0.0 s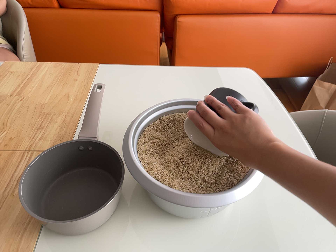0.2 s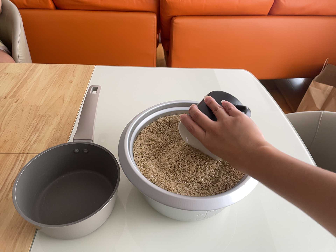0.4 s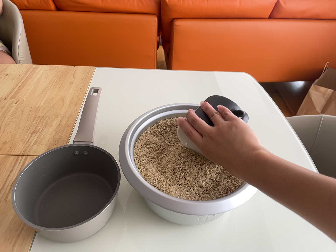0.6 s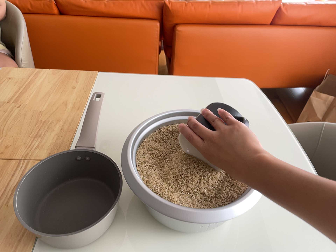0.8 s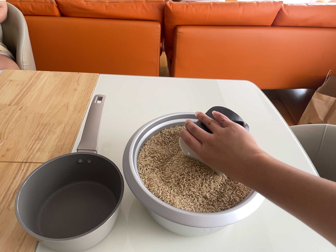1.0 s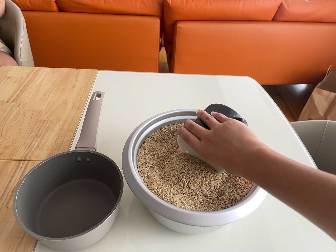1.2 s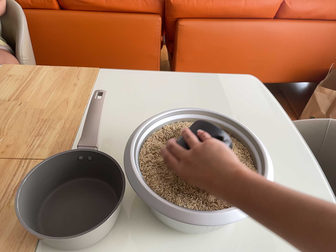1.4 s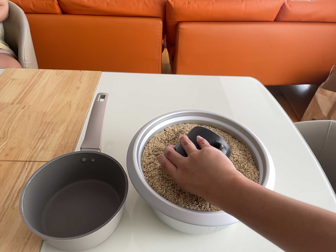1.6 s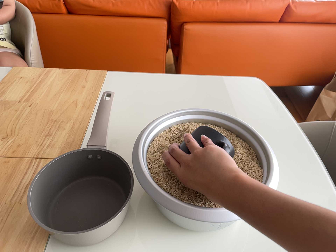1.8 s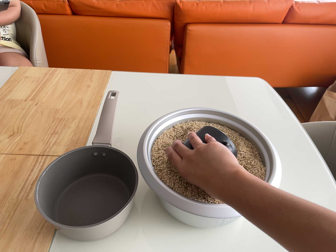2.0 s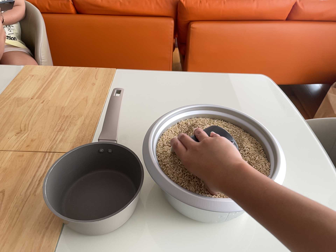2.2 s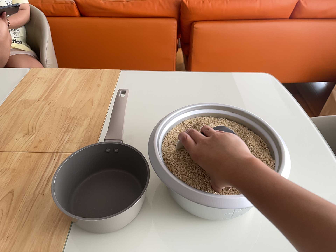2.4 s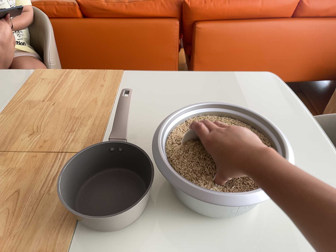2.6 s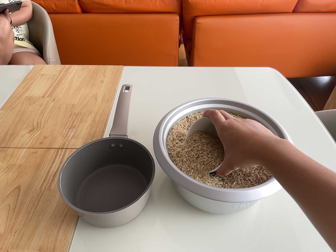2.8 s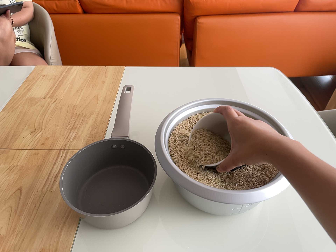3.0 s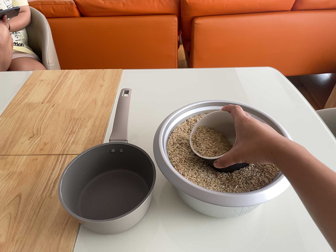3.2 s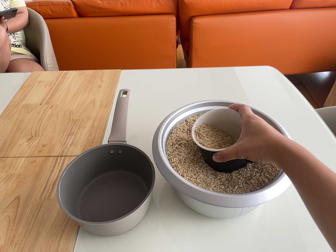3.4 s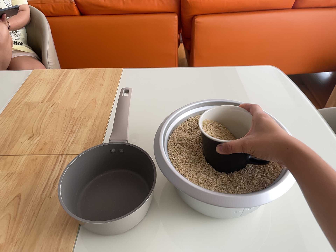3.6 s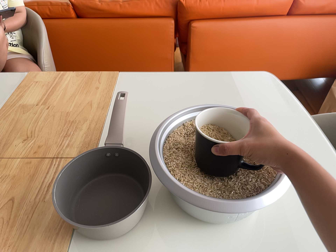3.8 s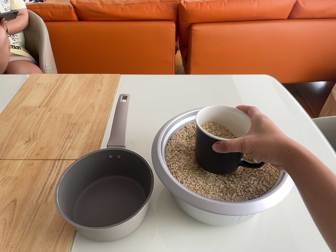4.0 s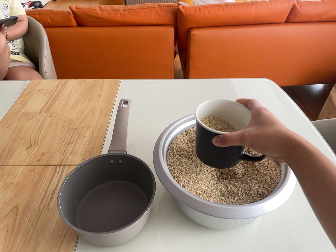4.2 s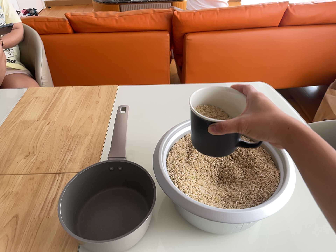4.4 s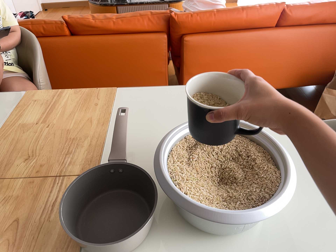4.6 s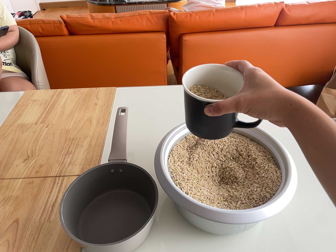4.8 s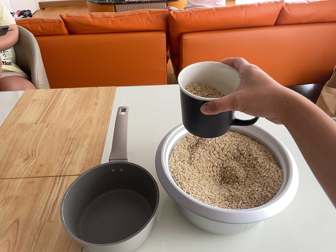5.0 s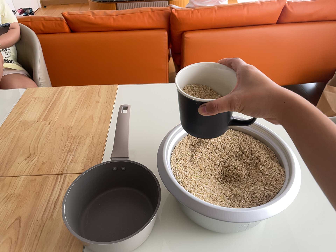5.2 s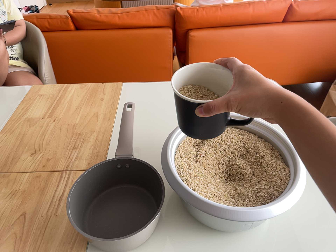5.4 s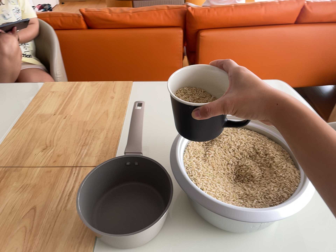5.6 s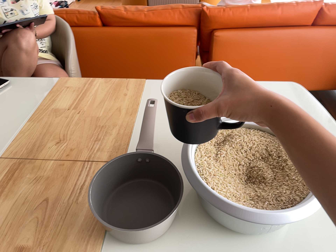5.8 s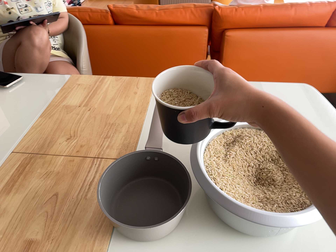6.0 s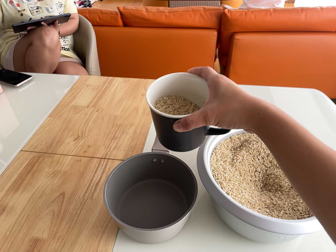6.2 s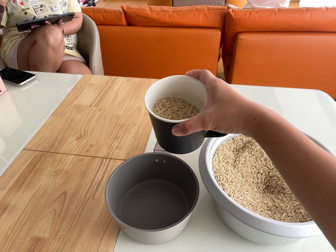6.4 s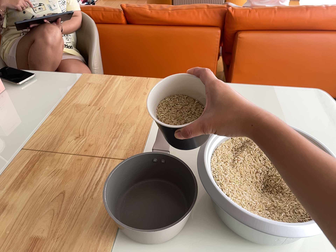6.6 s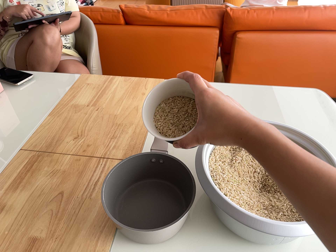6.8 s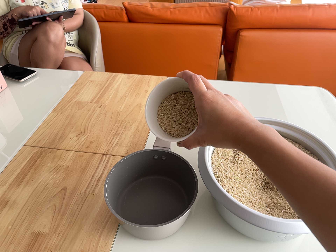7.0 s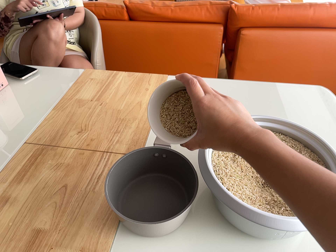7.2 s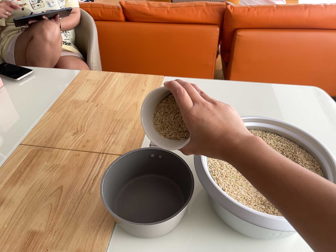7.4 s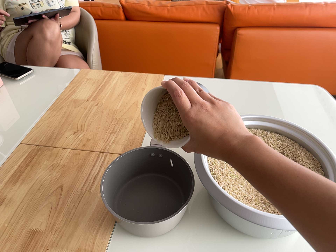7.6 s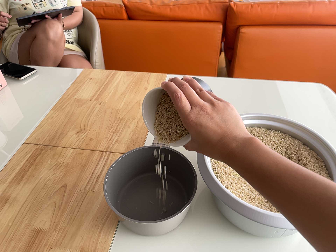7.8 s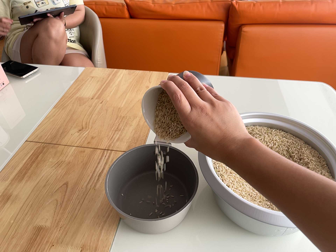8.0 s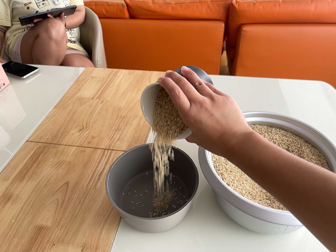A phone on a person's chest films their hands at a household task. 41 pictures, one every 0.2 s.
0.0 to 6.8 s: The camera pans to its left by about 10 degrees. It travels to its left, about 6 cm, so close, fixed things drift to the right.
6.8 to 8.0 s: The camera keeps its place and its aim.
The film runs forward here.
